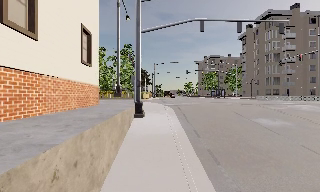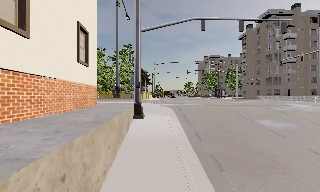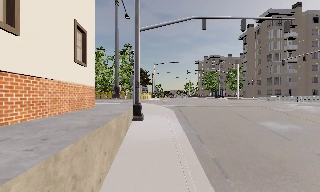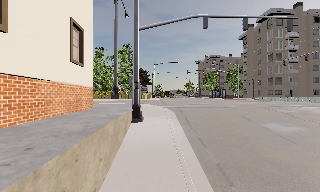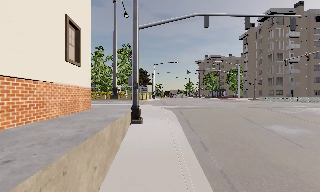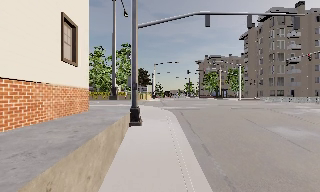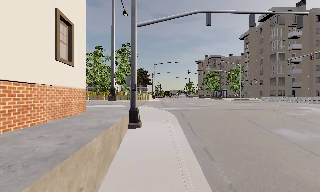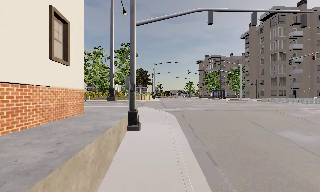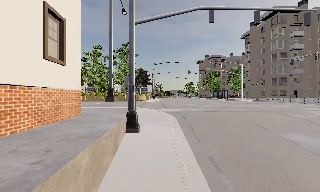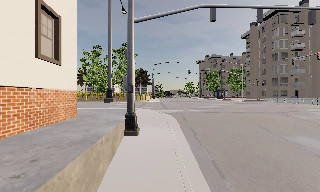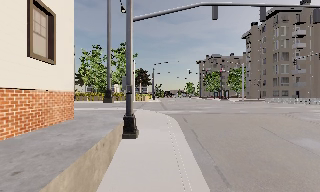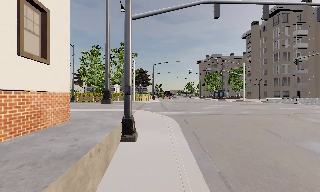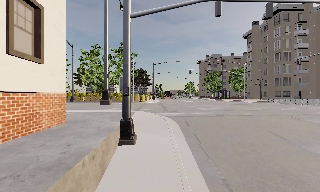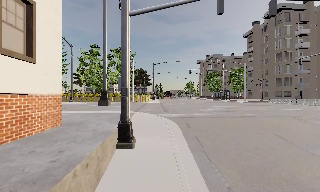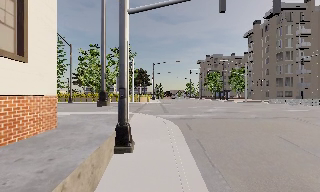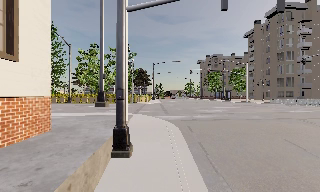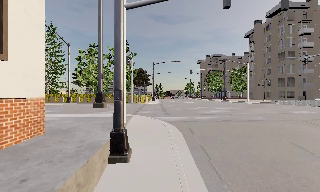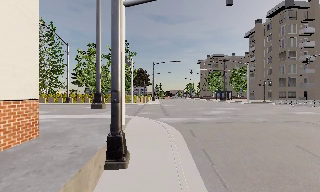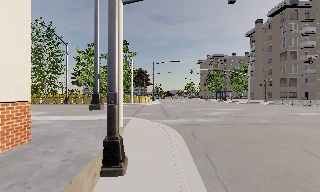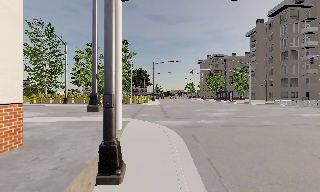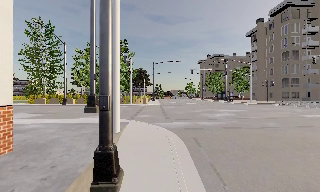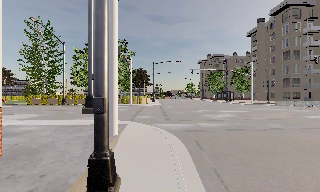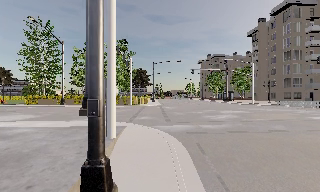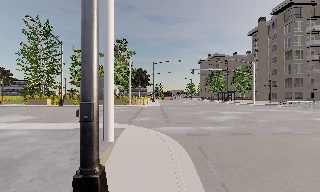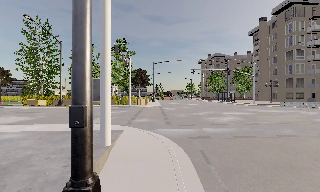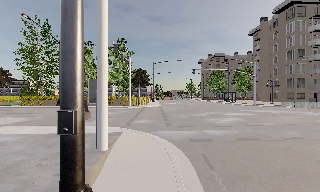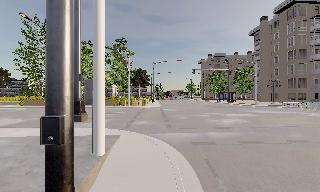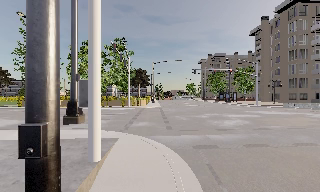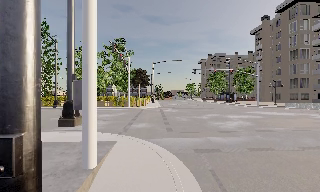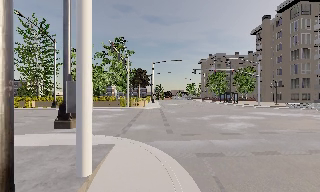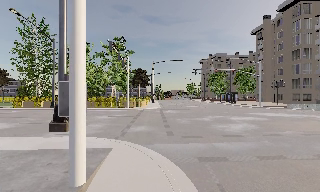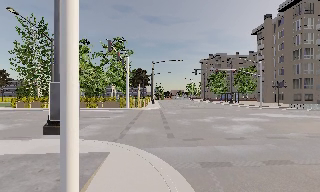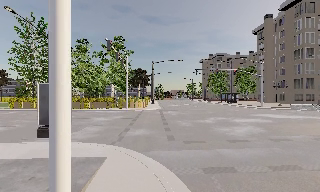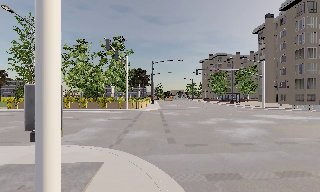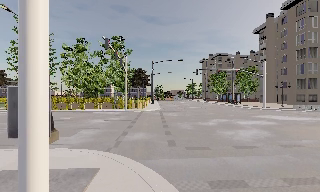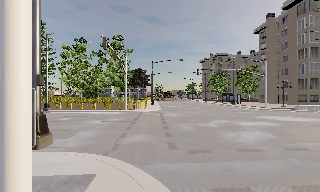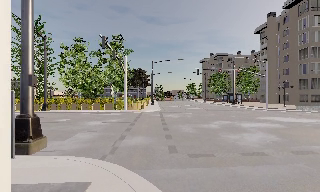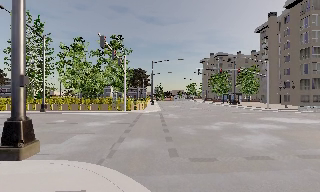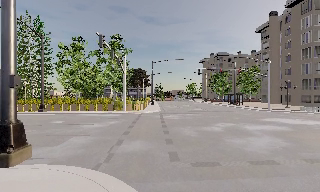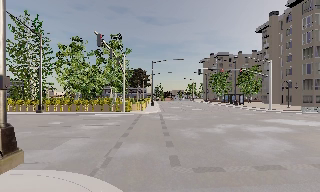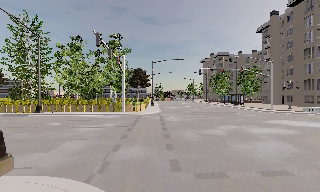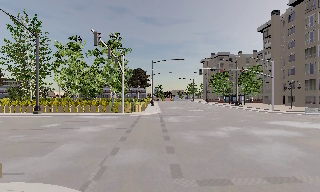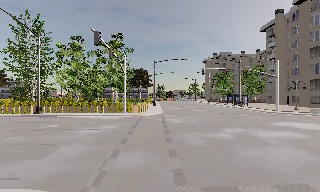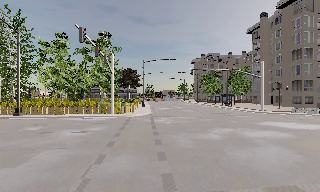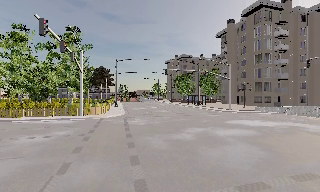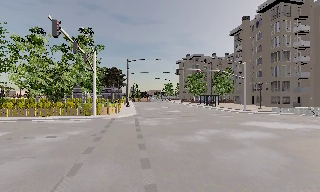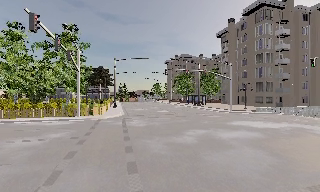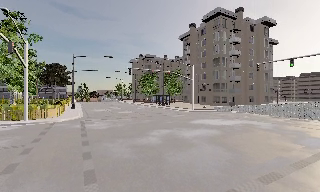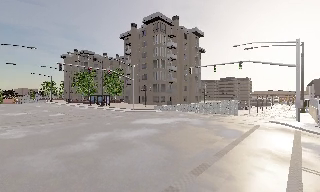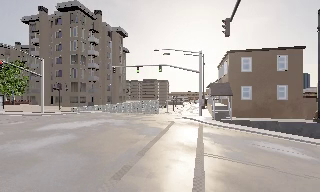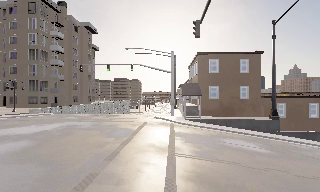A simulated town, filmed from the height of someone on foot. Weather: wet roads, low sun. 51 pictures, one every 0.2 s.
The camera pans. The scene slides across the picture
to the left.
The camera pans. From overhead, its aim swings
clockwise.
0.0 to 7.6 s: The camera travels forward, about 11 m, so what stands in front looms larger.
7.6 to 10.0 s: The scene slides to the left, as the camera pans about 80 degrees to its right. It travels forward, about 3.5 m.
The film runs forward here.
